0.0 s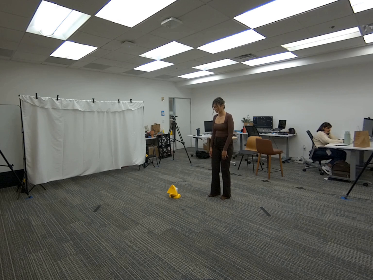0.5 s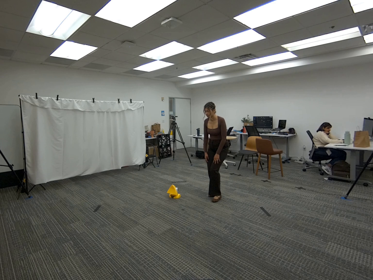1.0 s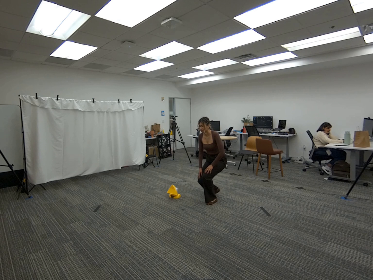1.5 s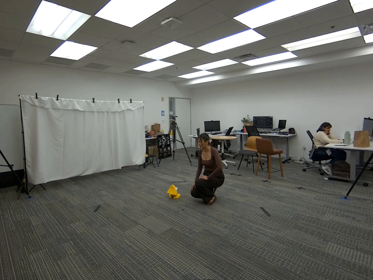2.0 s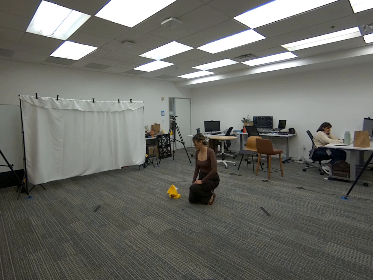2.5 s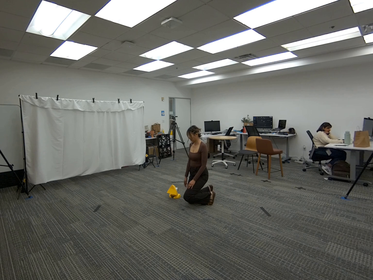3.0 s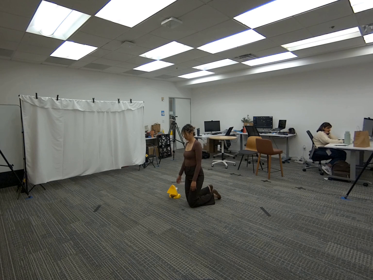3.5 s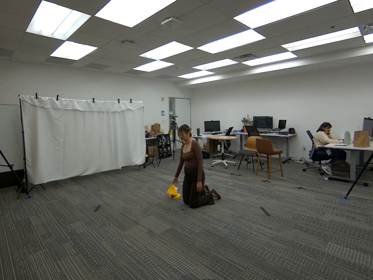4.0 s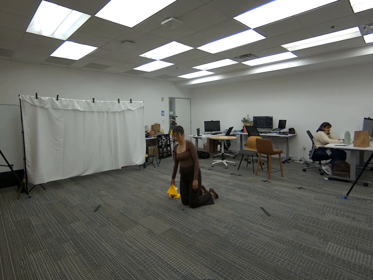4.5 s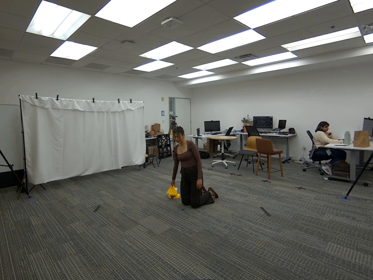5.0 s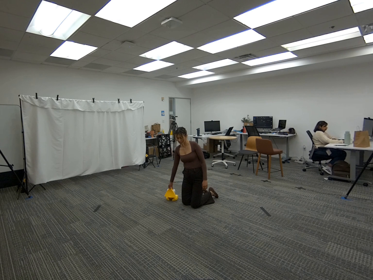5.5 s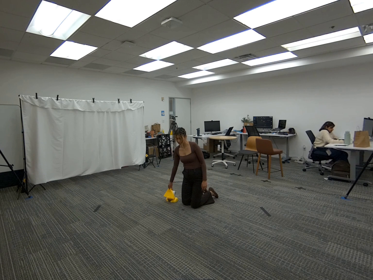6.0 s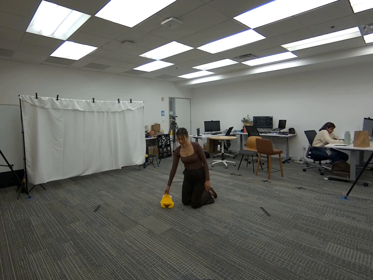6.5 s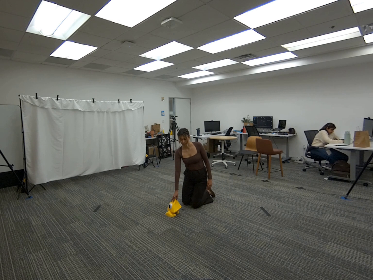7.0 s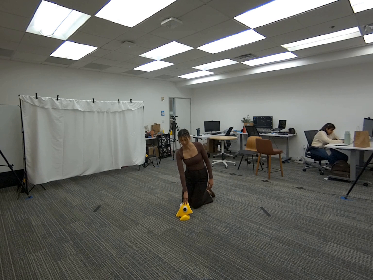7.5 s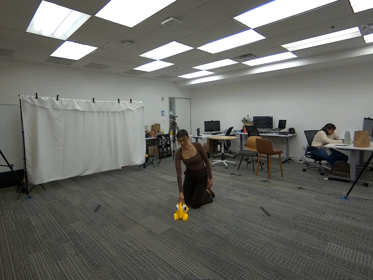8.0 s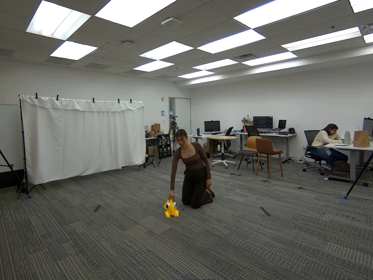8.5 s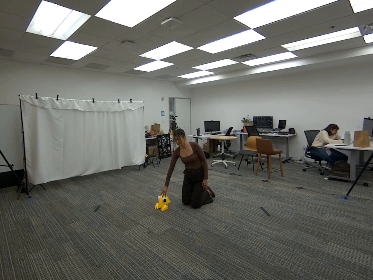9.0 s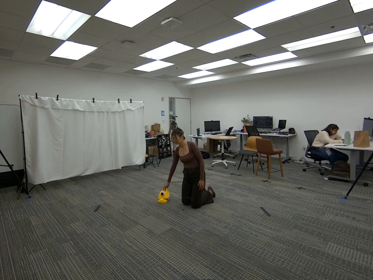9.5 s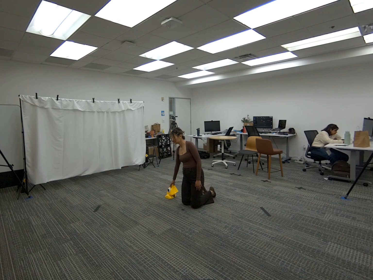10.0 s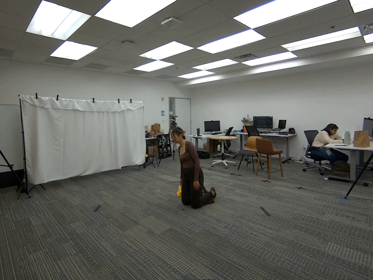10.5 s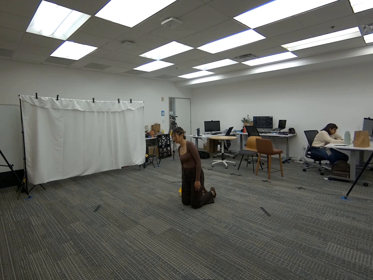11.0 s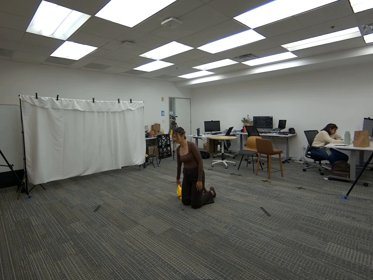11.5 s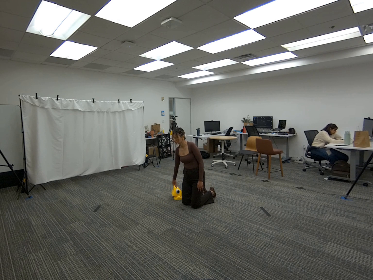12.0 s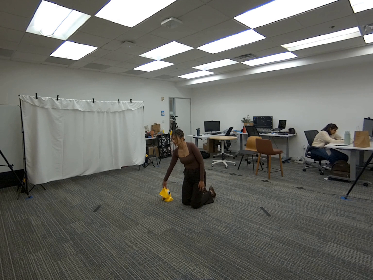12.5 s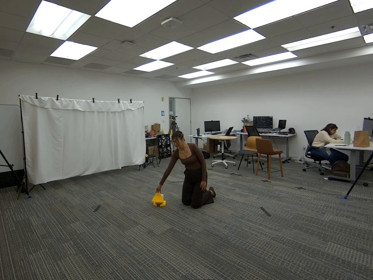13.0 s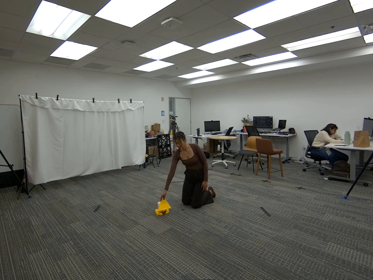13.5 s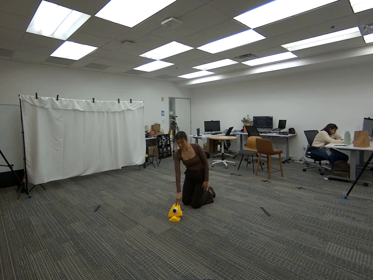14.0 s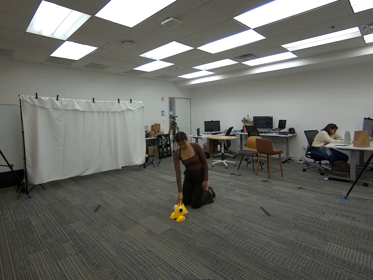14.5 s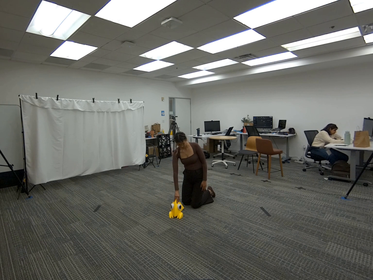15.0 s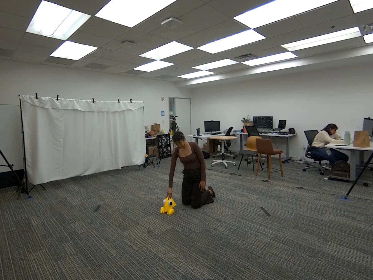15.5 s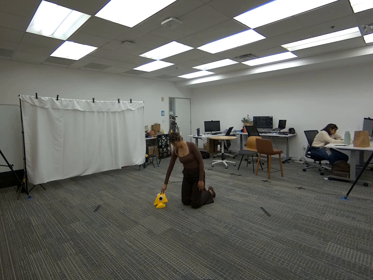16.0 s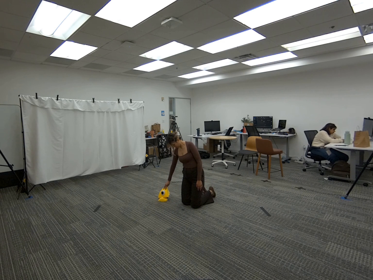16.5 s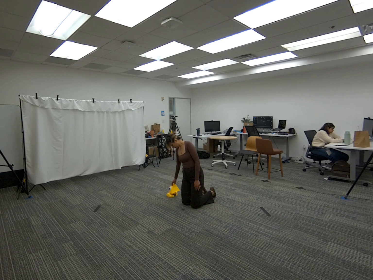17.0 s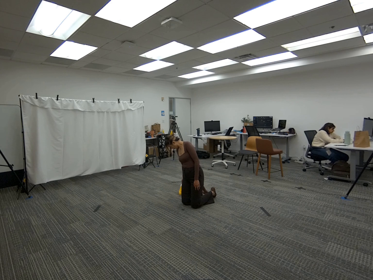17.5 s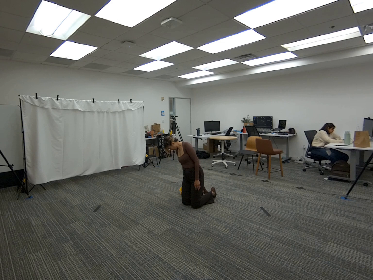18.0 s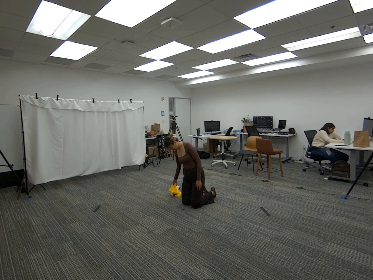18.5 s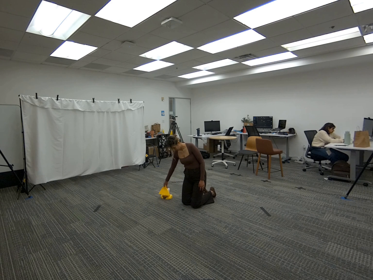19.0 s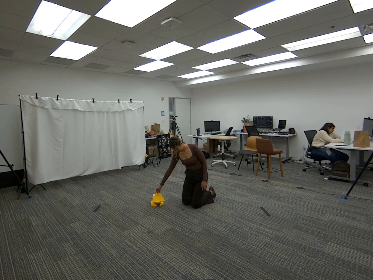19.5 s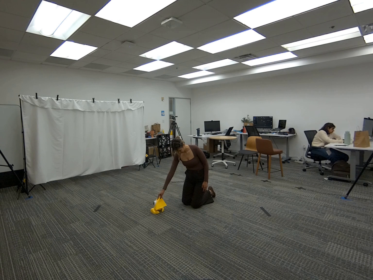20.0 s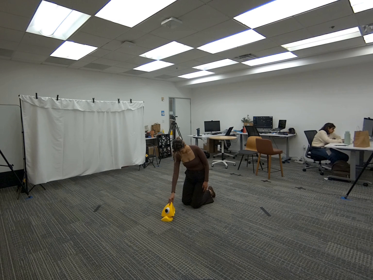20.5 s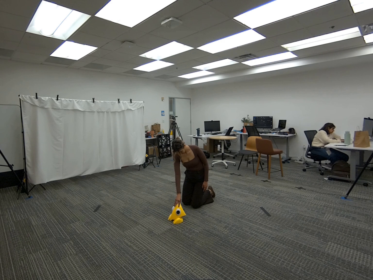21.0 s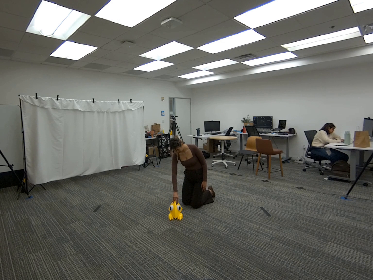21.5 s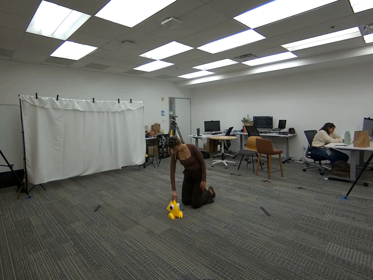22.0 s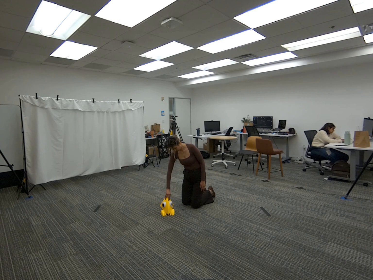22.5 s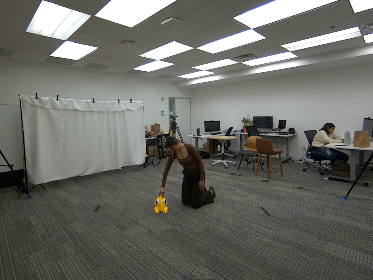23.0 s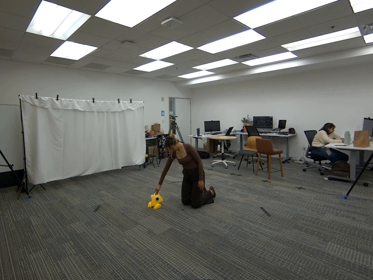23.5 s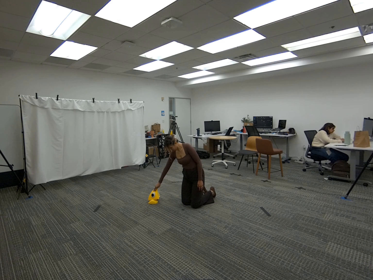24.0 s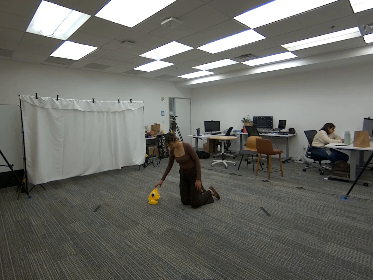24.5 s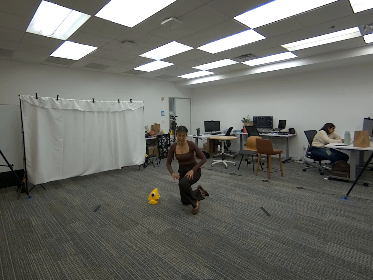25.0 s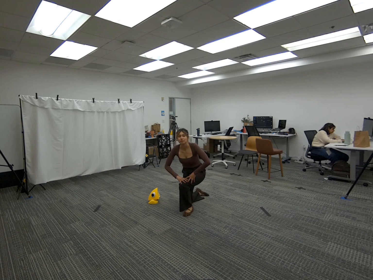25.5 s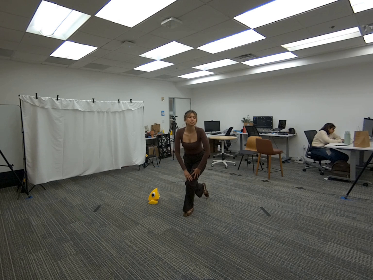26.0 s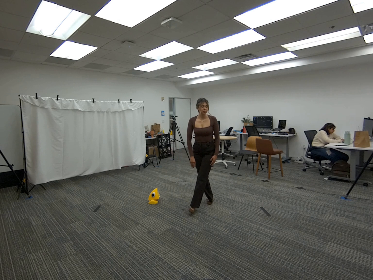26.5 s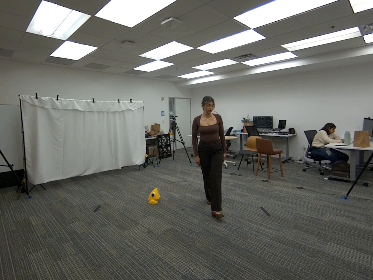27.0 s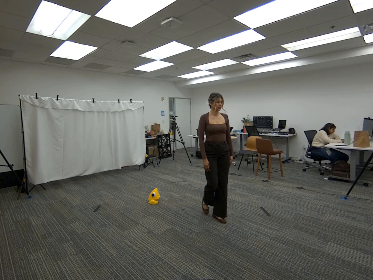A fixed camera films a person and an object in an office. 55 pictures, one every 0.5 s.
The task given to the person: Walk over to the yellow toy on the ground and kneel within the bounding area next to the yellow toy and drag the yellow toy. Stand up when complete.
